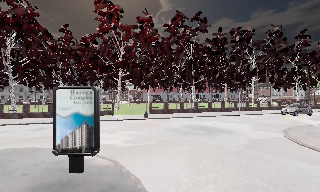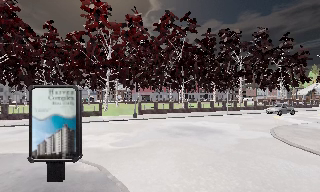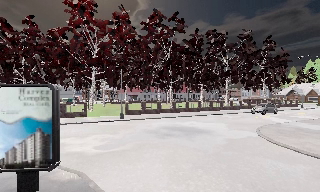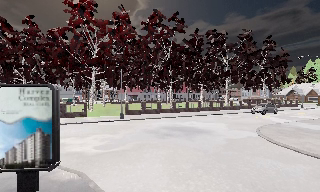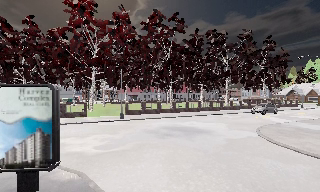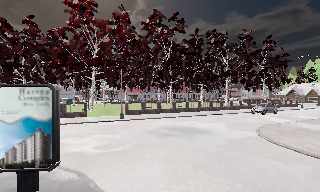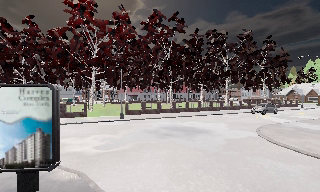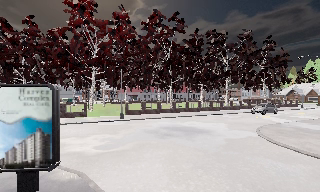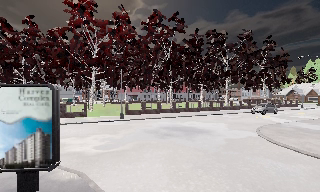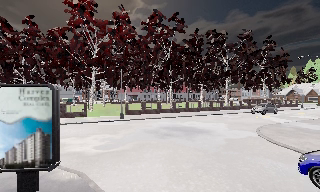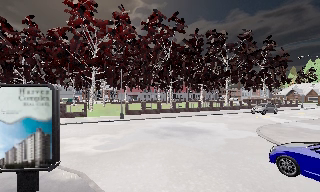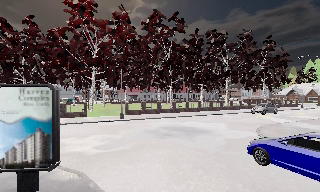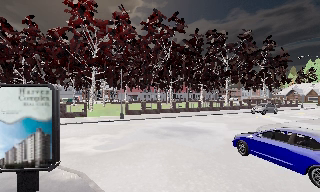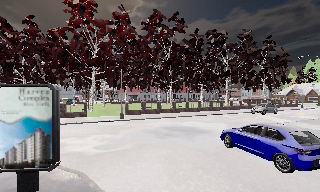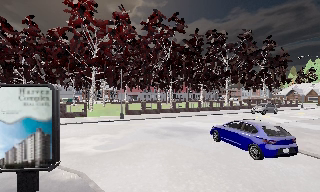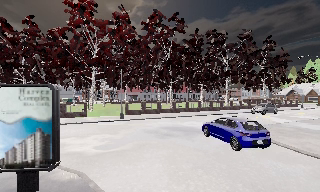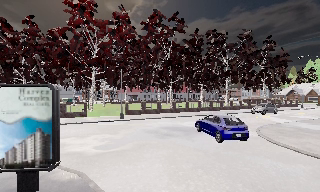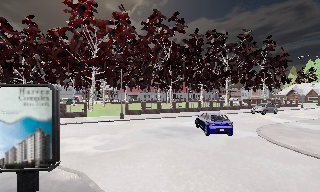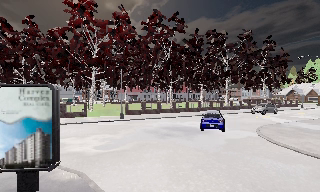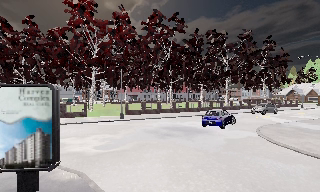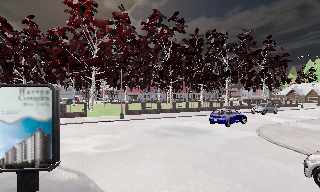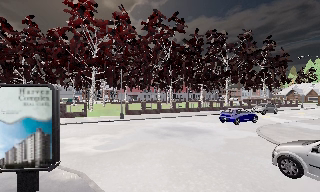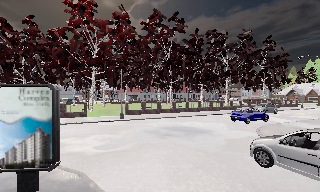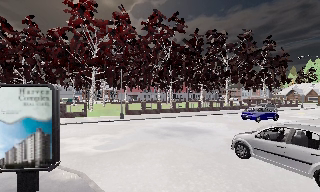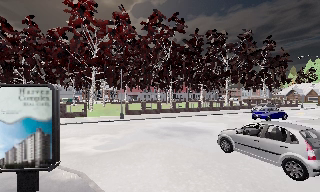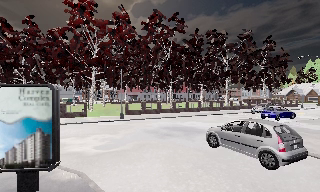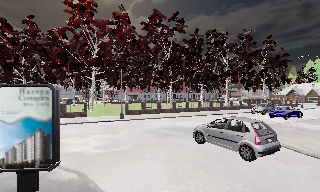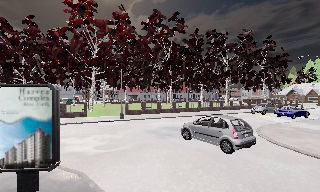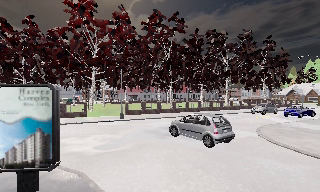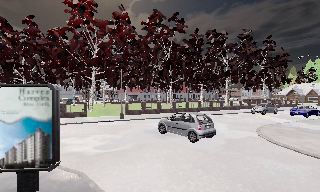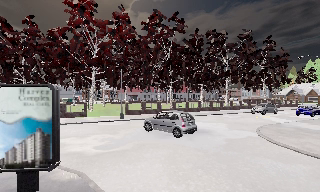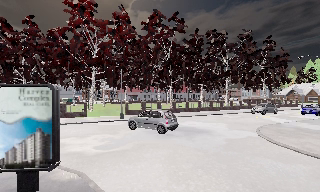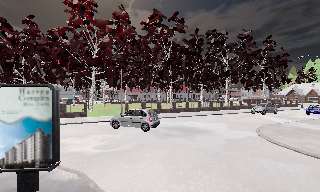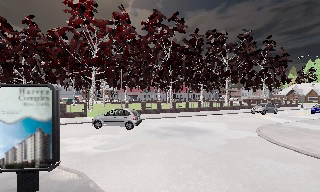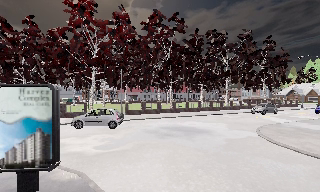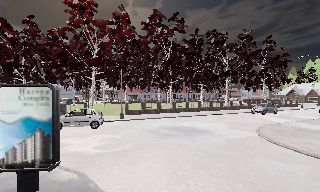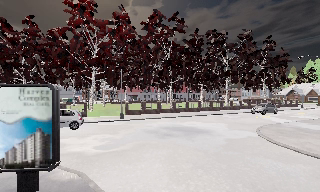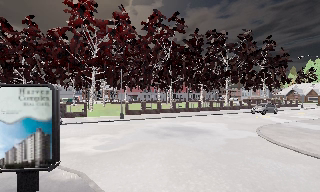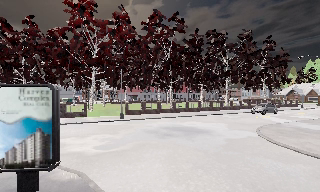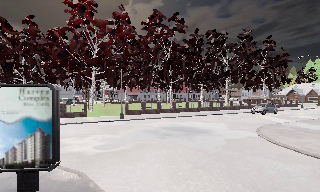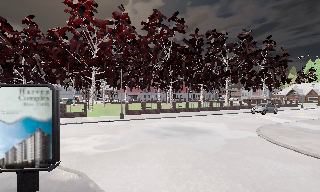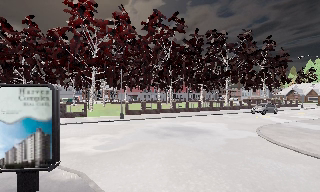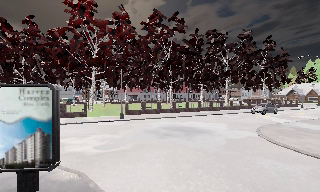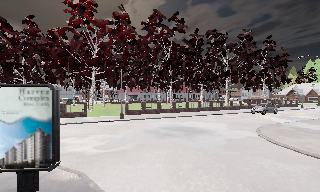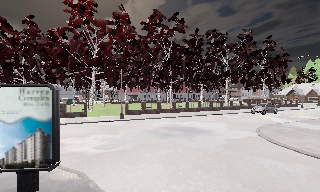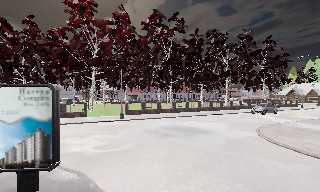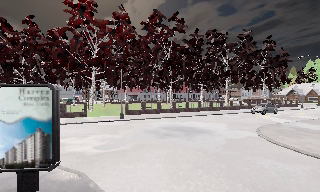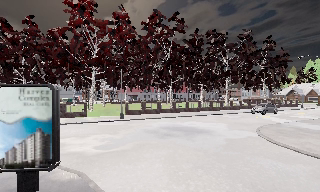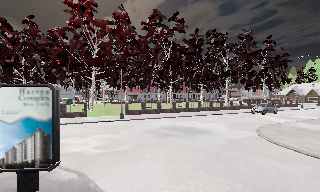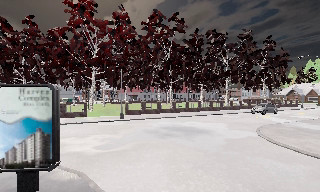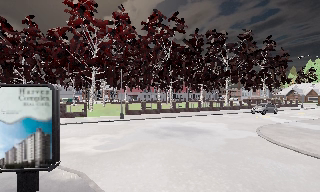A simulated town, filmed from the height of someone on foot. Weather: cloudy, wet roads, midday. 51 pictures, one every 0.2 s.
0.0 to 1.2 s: The camera travels forward, about 0.5 m, so what stands in front looms larger. It loses speed.
1.2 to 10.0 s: The camera keeps its place and its aim.
The film runs forward here.
